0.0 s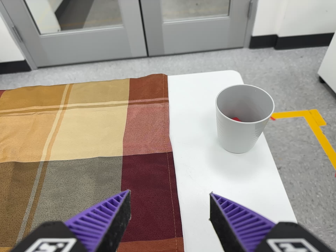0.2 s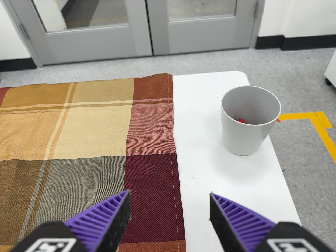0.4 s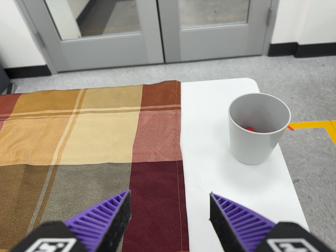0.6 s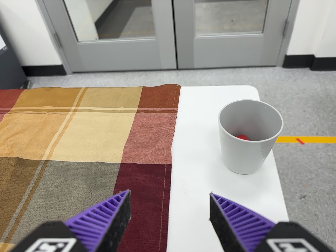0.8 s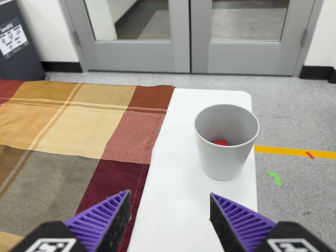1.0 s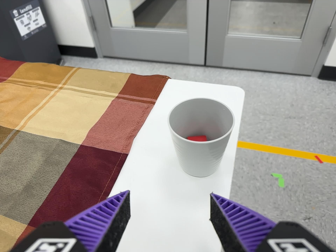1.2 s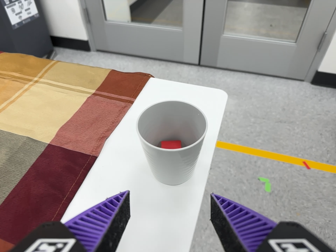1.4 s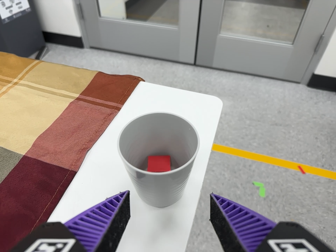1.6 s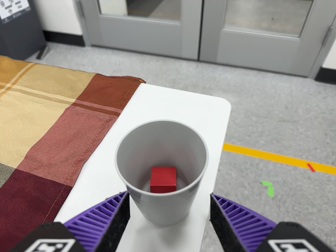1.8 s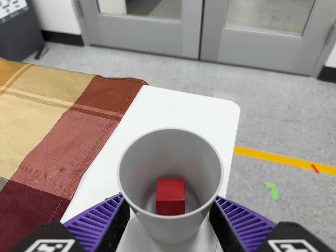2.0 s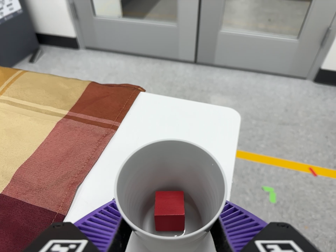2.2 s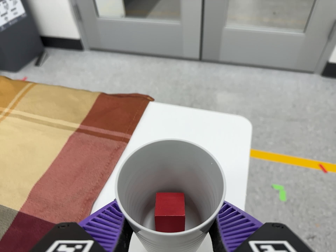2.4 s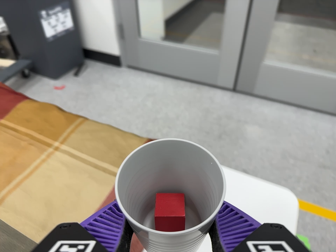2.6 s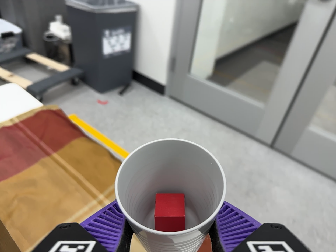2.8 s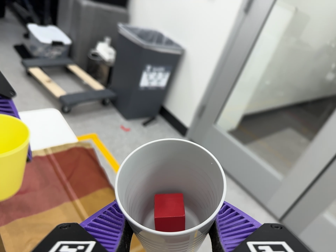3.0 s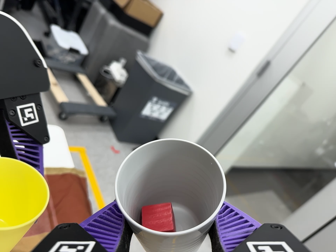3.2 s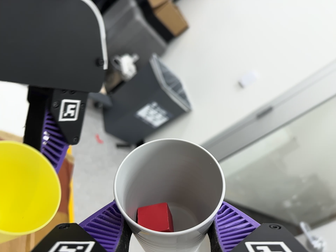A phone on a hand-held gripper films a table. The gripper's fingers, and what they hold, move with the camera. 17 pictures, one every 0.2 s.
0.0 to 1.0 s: The camera pans to its left by about 15 degrees. It travels to its right, about 14 cm. It rolls about its line of sight by about 15 degrees, and the scene rotates clockwise.
1.0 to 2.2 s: The camera travels forward and toward the top of its view, about 14 cm, so what stands in front looms larger.
2.2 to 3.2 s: The camera travels toward the top of its view and to its left, about 36 cm, so close, fixed things drift downward. Its aim tips toward the top of its view by about 25 degrees, and the scene shifts downward. It rolls about its line of sight by about 70 degrees, and the scene rotates clockwise.
The film runs forward here.
